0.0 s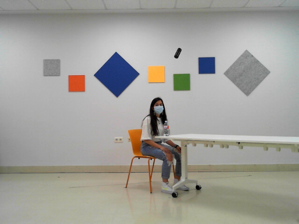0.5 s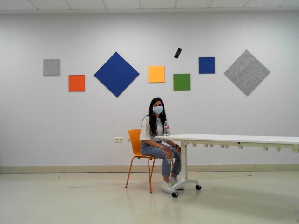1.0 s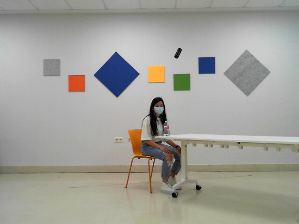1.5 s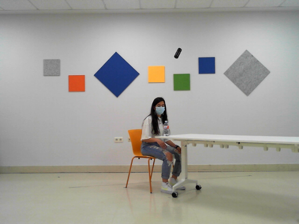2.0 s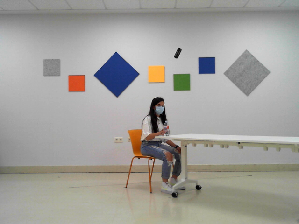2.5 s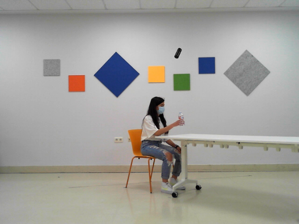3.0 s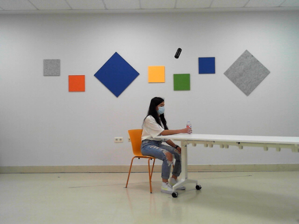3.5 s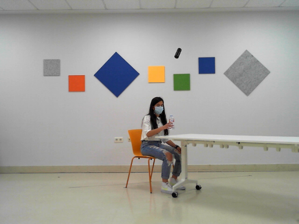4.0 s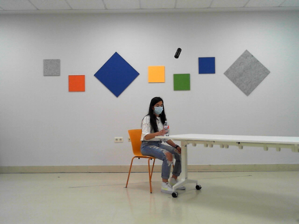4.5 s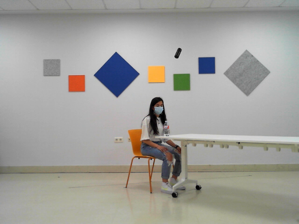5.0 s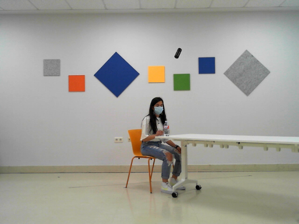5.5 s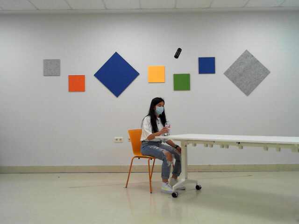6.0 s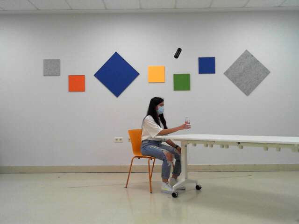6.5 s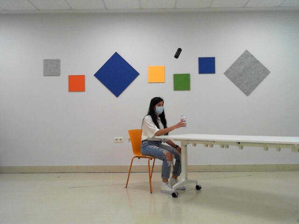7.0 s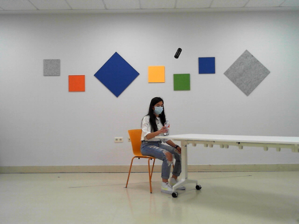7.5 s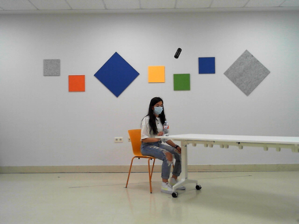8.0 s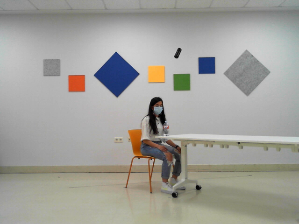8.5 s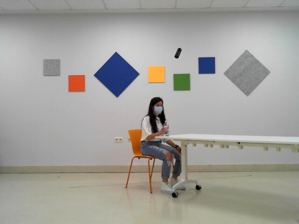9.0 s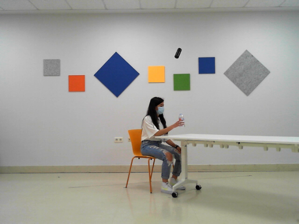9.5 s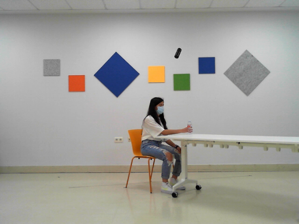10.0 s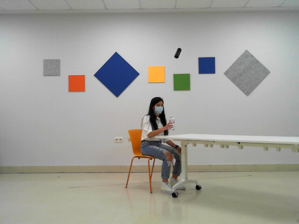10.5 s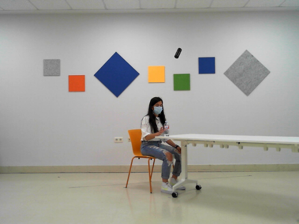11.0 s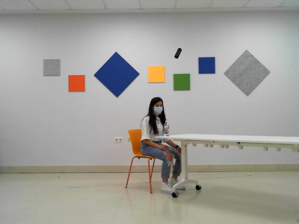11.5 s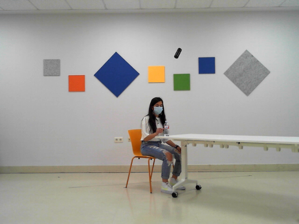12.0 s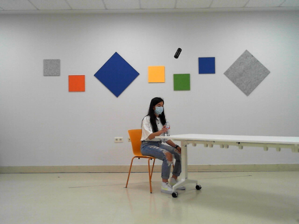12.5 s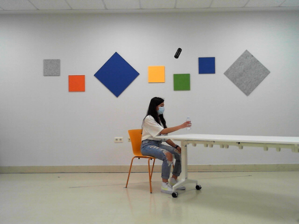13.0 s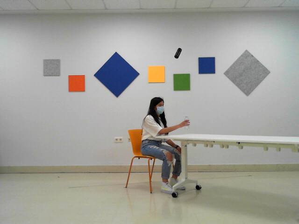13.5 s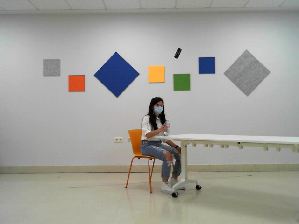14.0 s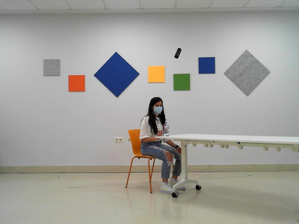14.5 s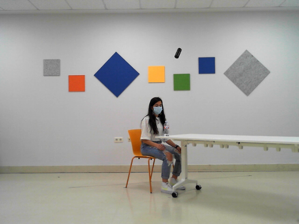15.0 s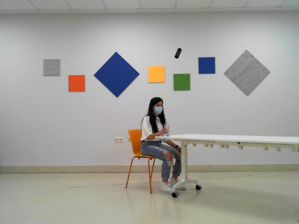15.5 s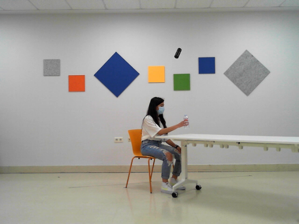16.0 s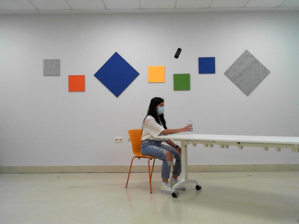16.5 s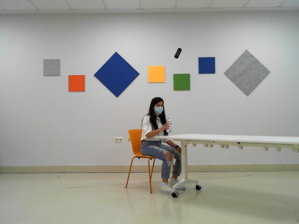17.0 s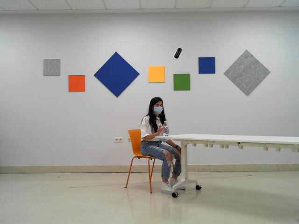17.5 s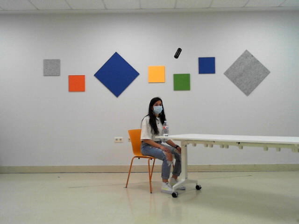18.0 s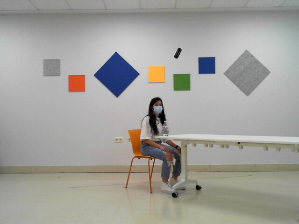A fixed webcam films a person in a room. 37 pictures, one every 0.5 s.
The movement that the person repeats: Move a bottle from side to side, right hand.
